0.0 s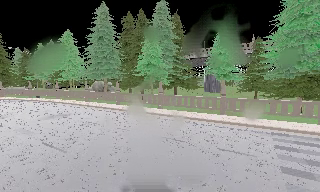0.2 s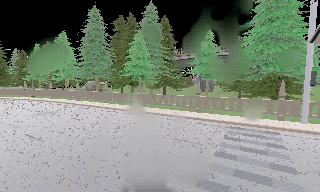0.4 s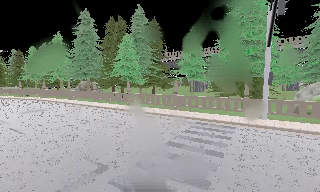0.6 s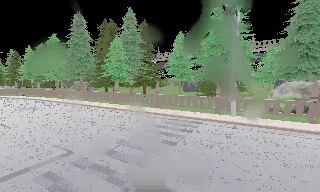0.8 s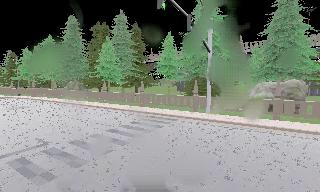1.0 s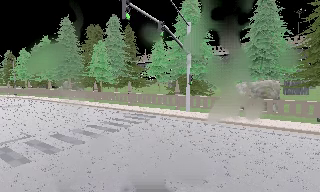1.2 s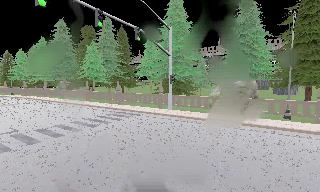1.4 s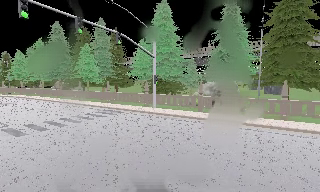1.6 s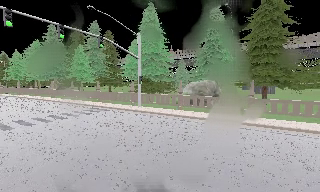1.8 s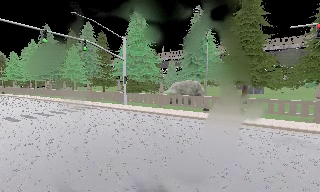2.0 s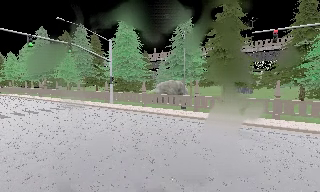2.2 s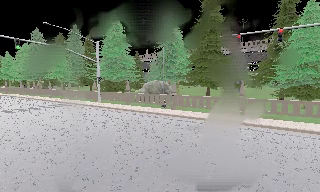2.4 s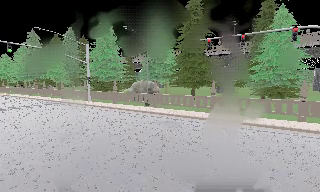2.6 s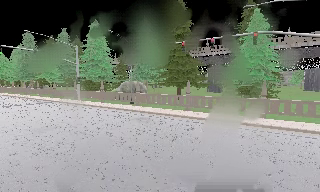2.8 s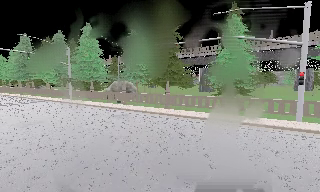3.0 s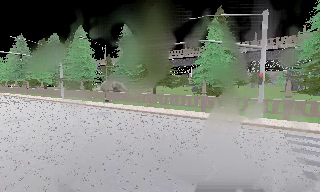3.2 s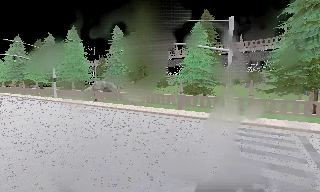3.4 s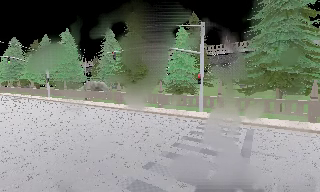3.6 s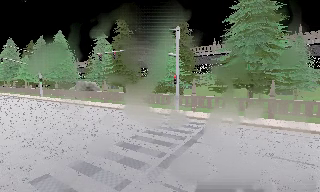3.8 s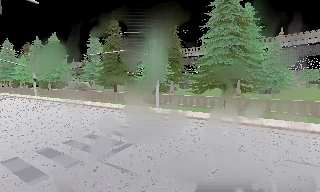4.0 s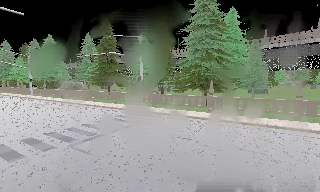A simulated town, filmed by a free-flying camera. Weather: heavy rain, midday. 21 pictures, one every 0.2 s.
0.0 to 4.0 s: The camera travels to its right and backward, about 40 m, so close, fixed things drift to the left.
The film runs forward here.
